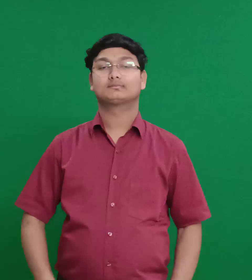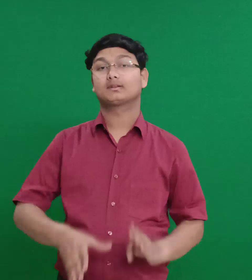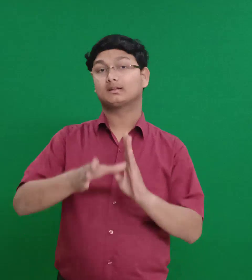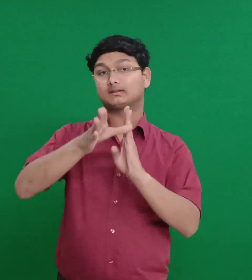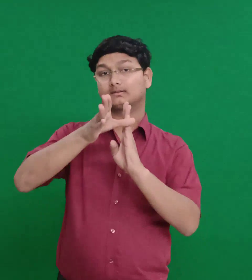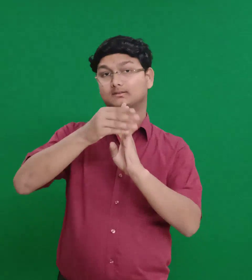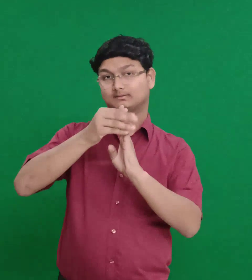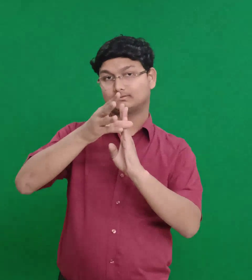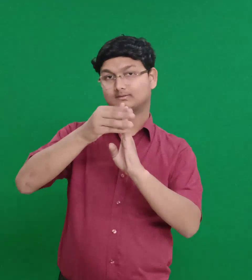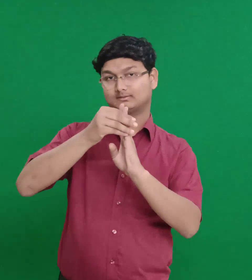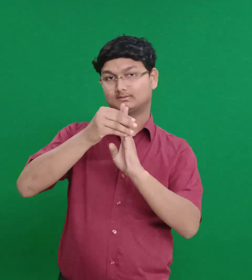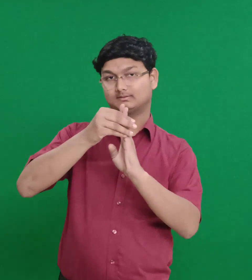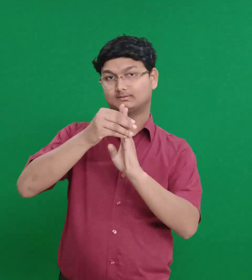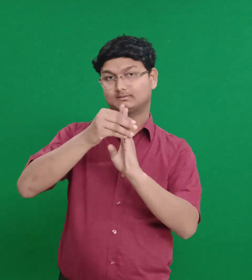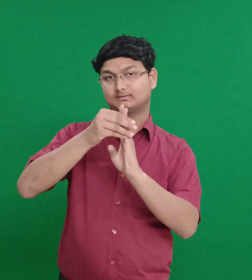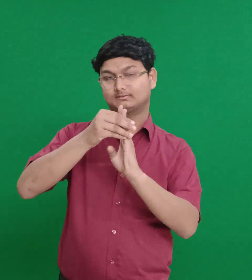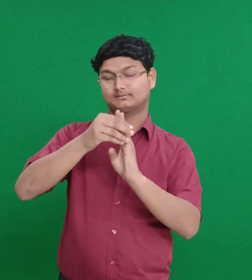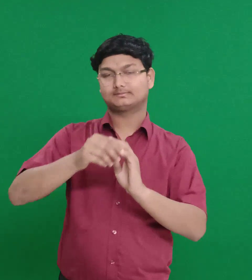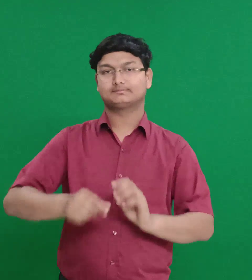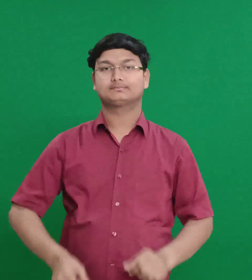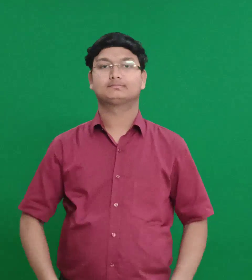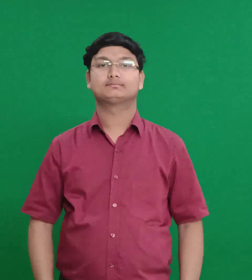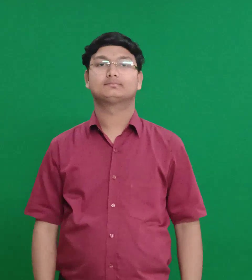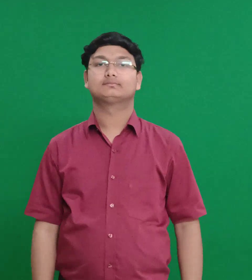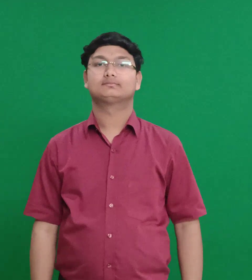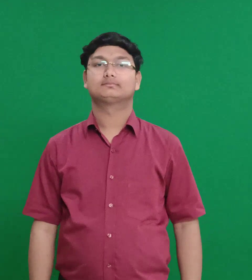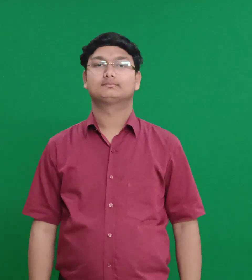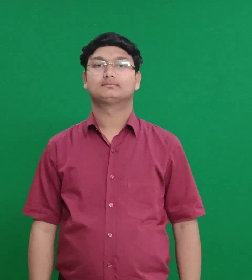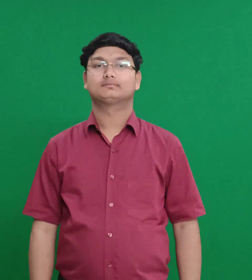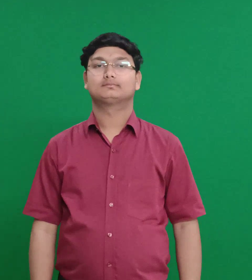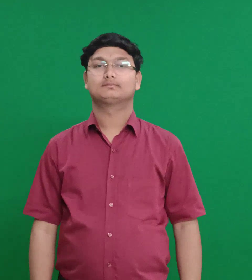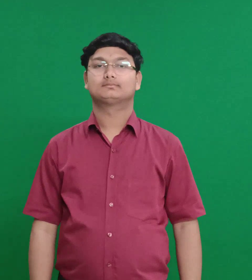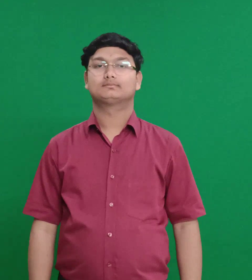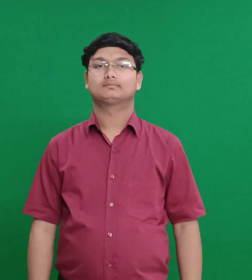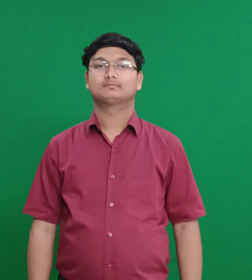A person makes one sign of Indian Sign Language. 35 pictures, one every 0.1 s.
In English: baanah (son of rimmon)
